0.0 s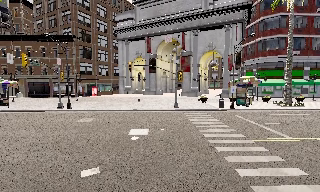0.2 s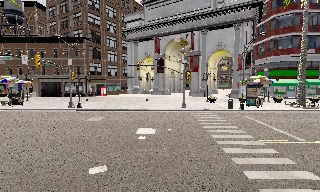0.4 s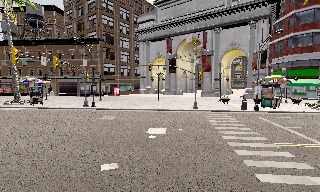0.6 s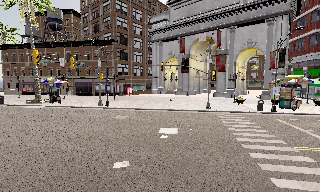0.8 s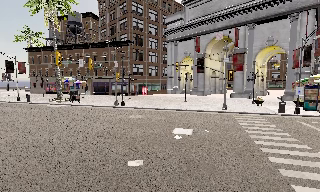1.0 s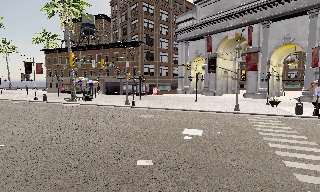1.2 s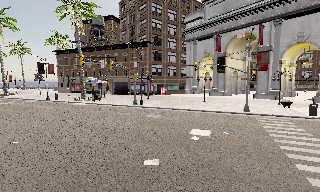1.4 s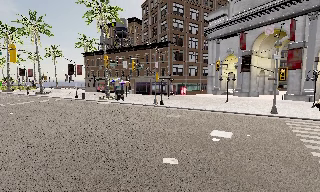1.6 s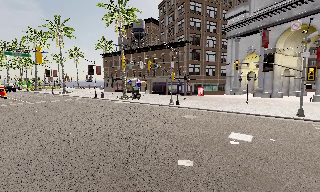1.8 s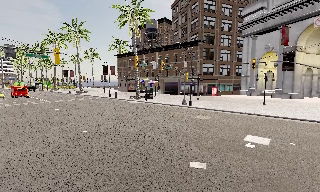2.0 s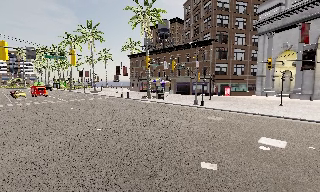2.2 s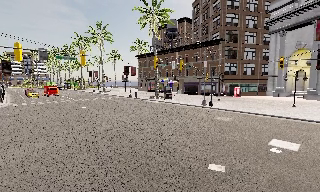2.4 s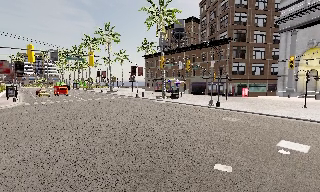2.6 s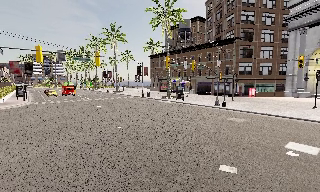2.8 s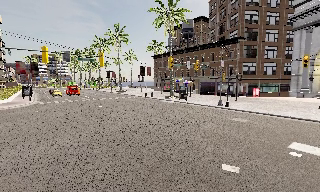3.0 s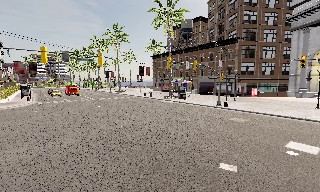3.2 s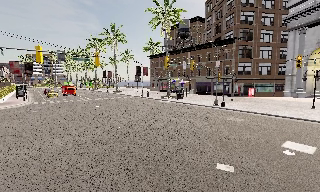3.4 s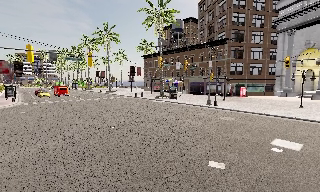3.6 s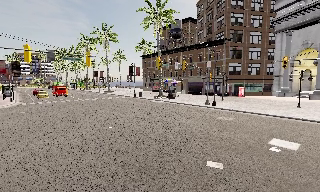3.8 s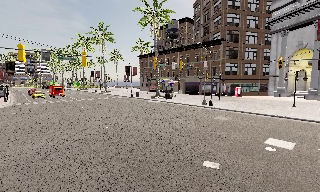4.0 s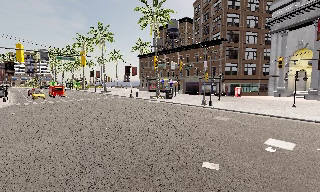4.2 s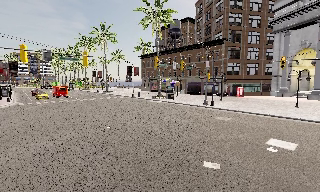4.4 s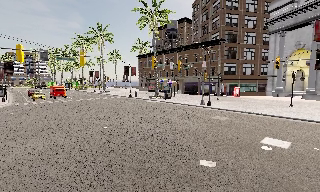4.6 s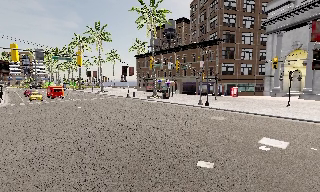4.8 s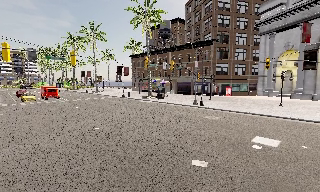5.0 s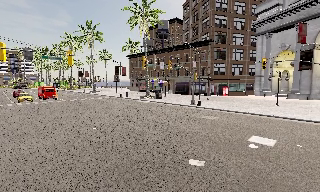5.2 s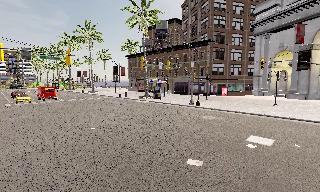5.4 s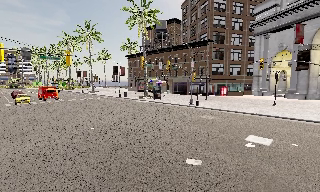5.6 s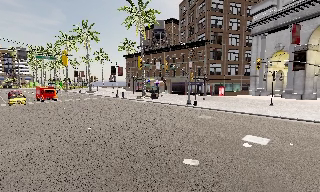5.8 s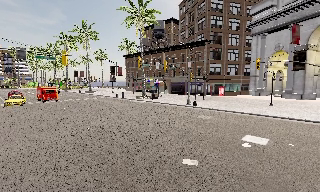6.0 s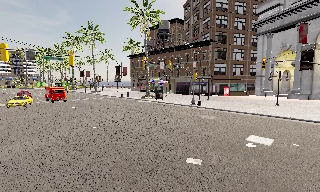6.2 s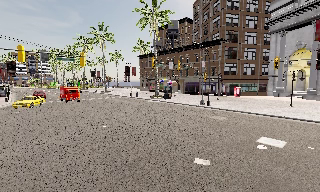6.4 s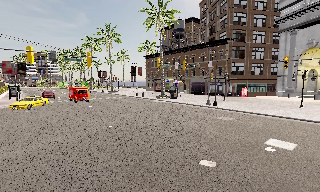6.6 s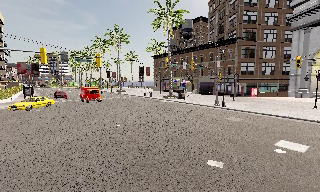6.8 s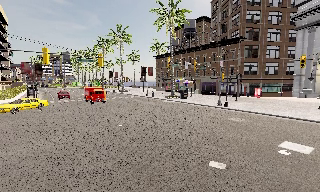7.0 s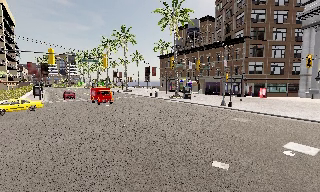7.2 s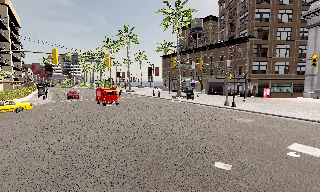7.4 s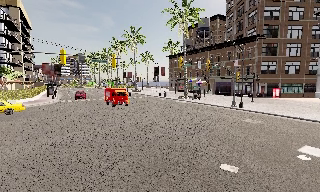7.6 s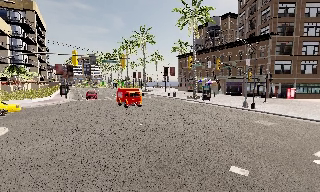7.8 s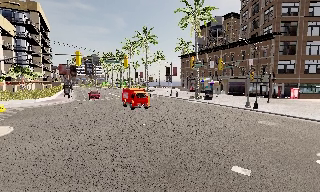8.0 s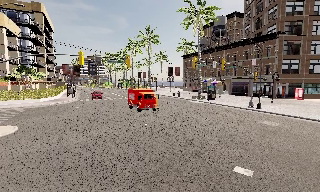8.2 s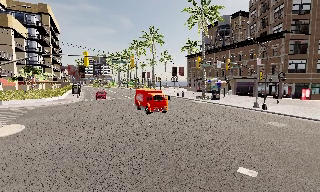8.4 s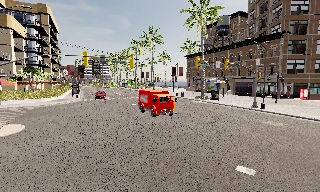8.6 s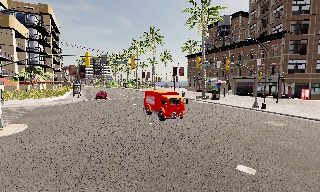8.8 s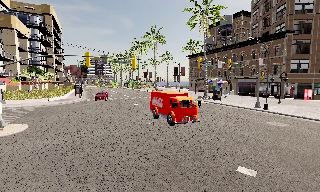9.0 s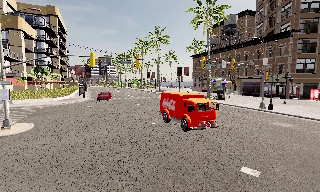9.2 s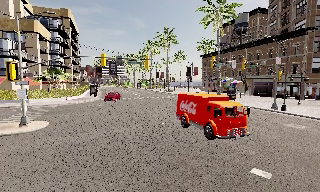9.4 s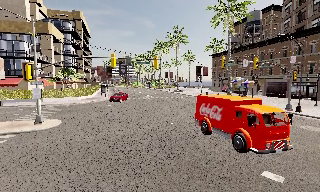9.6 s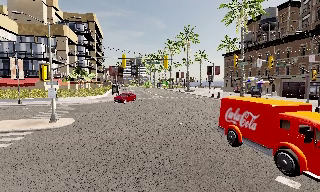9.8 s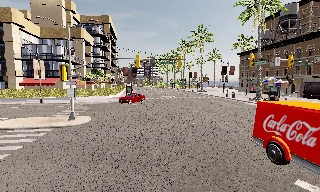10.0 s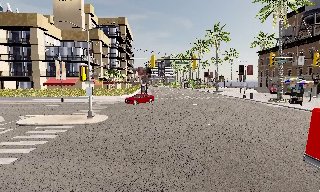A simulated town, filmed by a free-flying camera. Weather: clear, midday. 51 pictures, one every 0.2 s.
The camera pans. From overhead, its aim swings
counterclockwise.
The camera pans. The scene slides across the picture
to the right.
0.0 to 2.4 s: The scene slides to the right, as the camera pans about 50 degrees to its left. It travels to its right, about 0.5 m.
2.4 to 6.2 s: The camera travels to its right, about 0.5 m, so close, fixed things drift to the left.
6.2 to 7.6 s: The scene slides to the right, as the camera pans about 15 degrees to its left.
7.6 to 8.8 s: The camera shifts only a little, or ends up much as it began.
8.8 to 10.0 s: The scene slides to the right, as the camera pans about 20 degrees to its left.
The film runs forward here.
